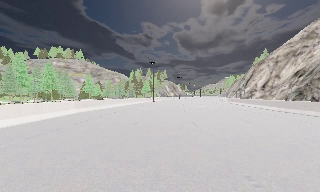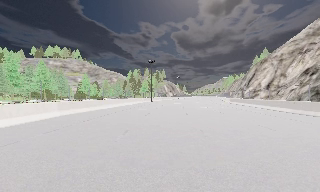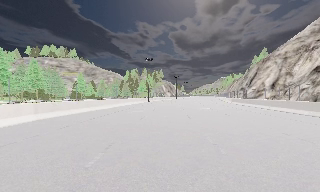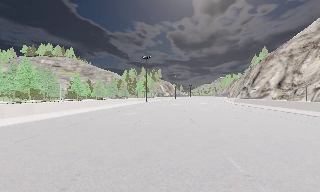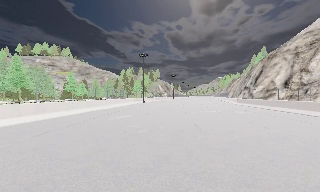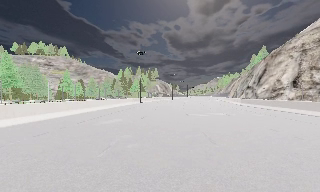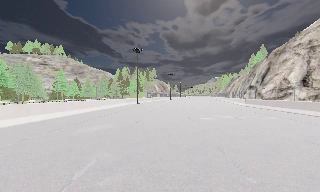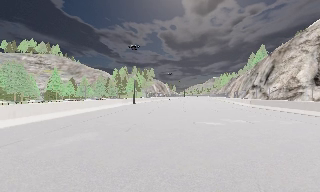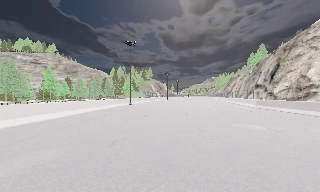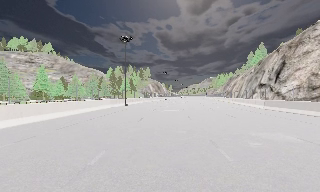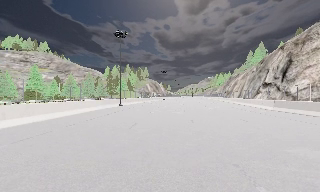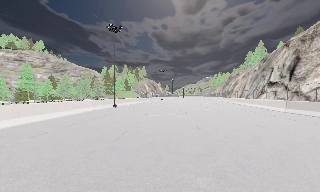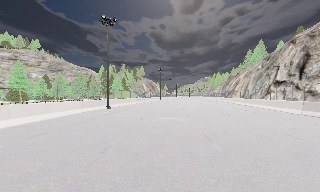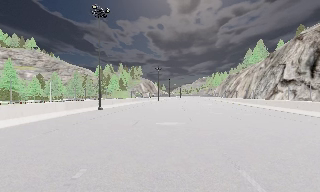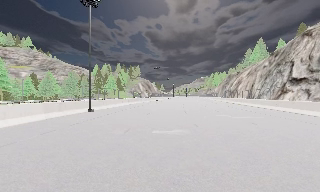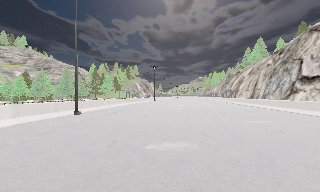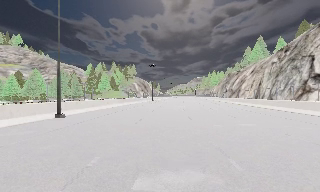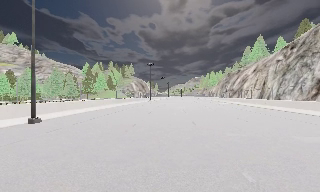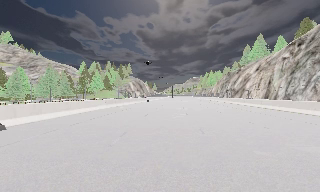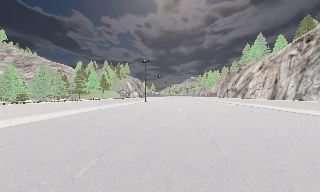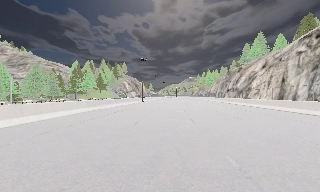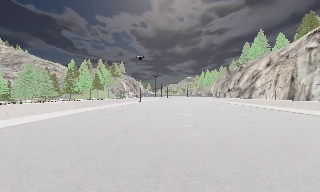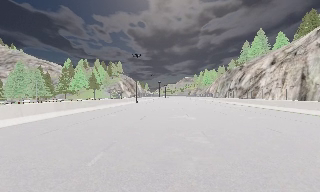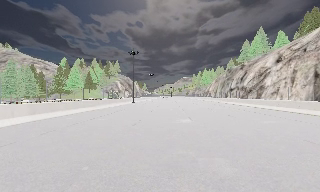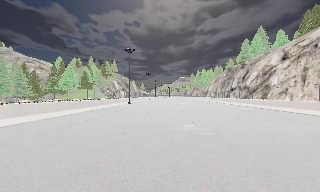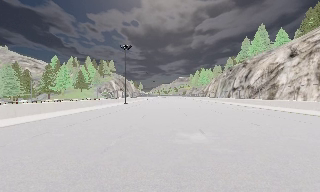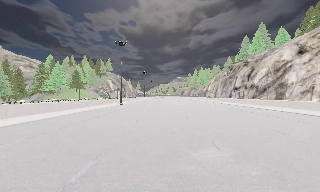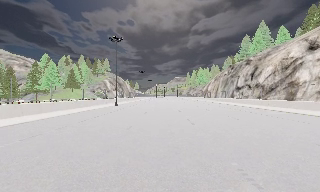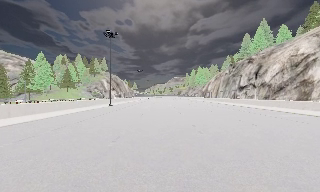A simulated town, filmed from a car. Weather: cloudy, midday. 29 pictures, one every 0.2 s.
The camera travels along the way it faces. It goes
forward.
0.0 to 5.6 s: The camera swings to its right by about 20 degrees, and the scene slides to the left. It travels forward, about 60 m, so what stands in front looms larger.
The film runs forward here.
